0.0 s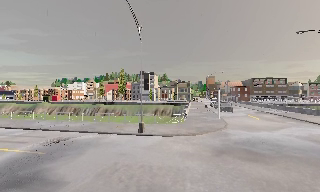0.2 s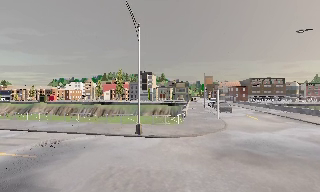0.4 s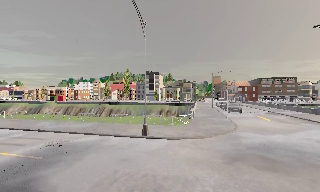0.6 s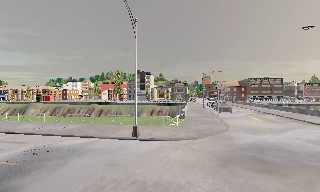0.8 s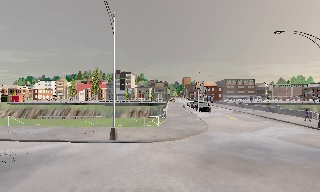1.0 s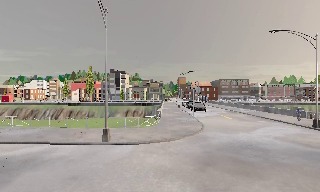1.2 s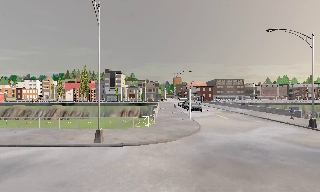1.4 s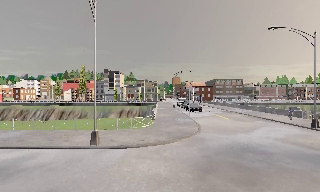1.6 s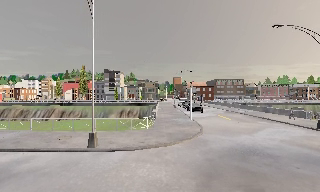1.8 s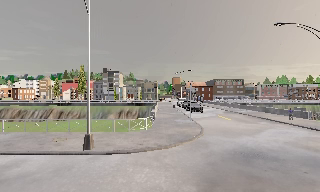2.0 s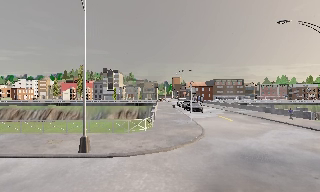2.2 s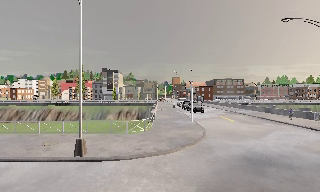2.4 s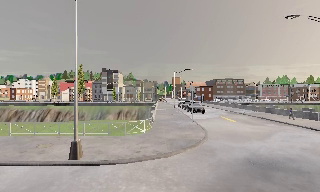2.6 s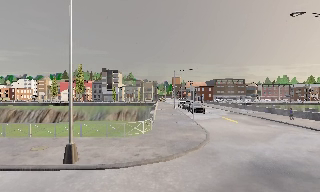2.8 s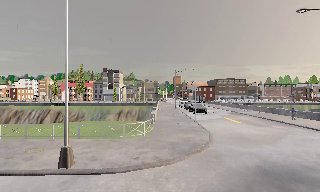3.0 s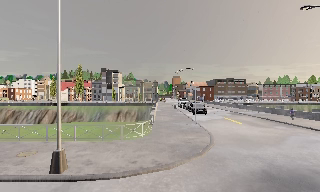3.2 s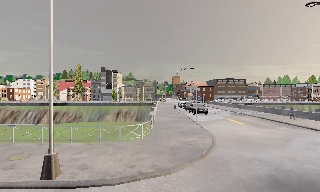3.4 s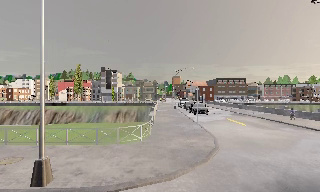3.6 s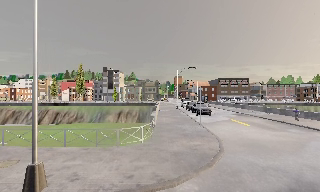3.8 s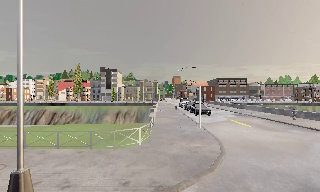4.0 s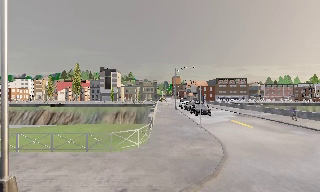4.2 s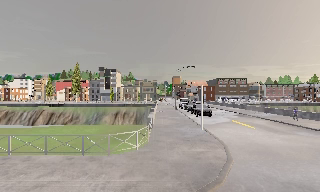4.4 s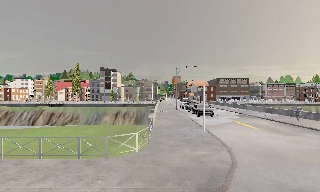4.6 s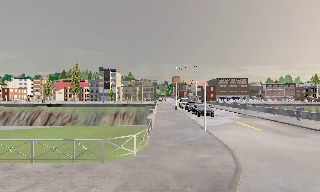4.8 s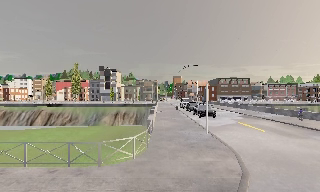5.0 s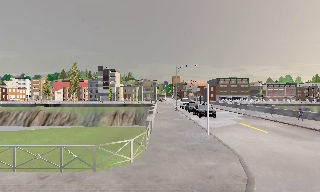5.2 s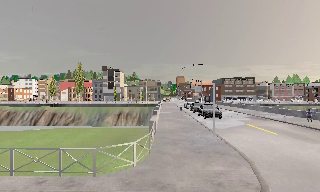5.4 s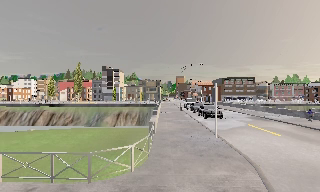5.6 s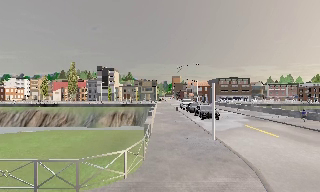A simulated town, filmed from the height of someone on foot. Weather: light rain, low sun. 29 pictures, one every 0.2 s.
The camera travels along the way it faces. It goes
forward.
0.0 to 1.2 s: The camera pans to its right, which is clockwise from overhead, by about 10 degrees. It travels forward, about 2 m, so what stands in front looms larger.
1.2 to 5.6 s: The camera travels forward, about 8 m, so what stands in front looms larger.
The film runs forward here.
